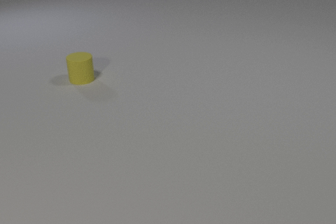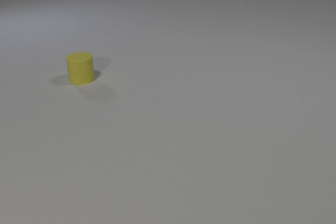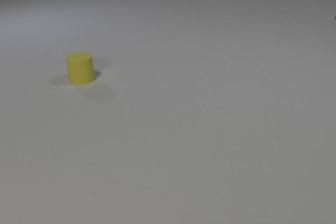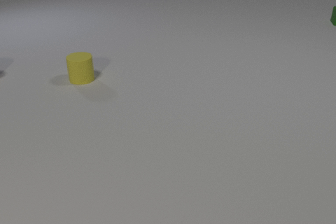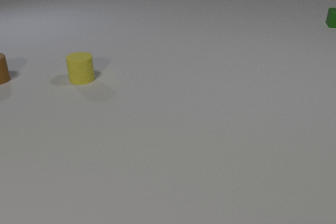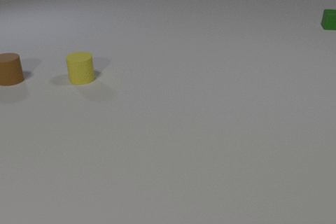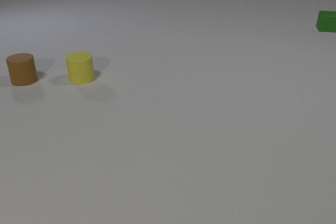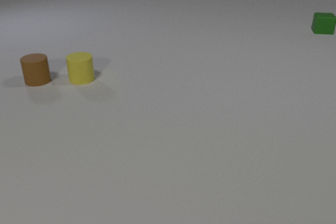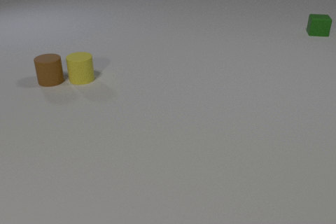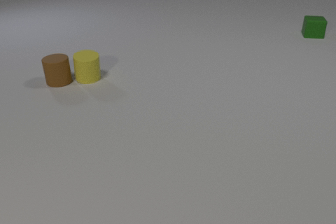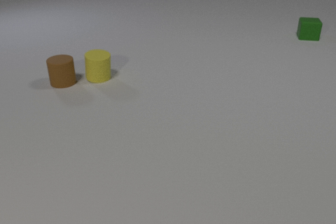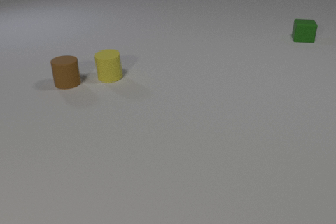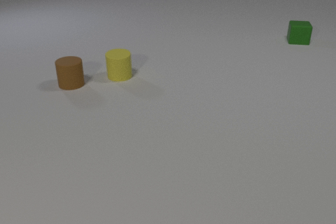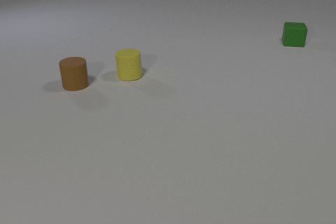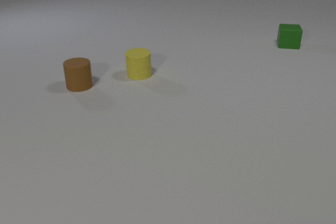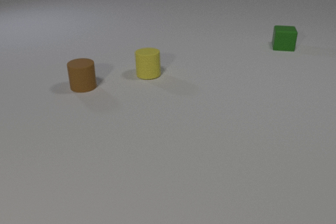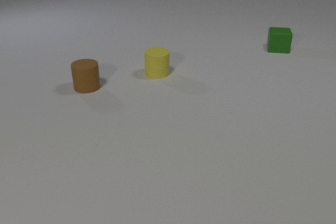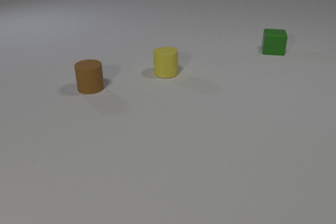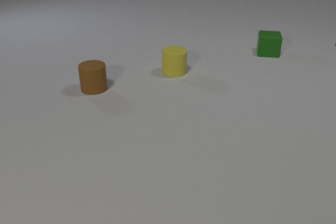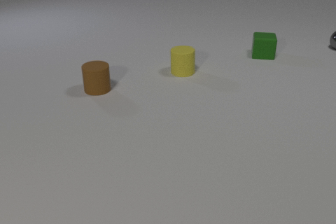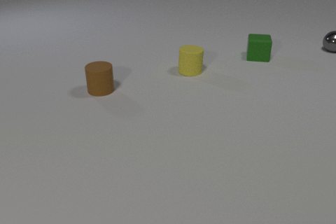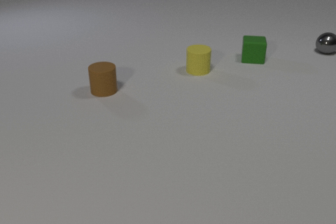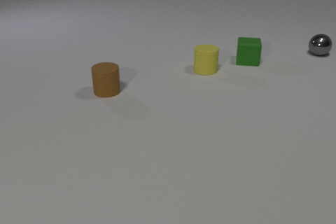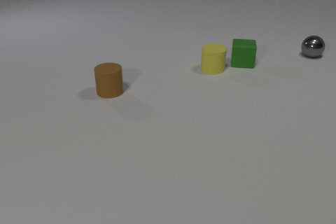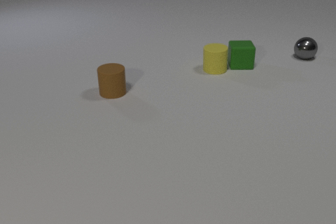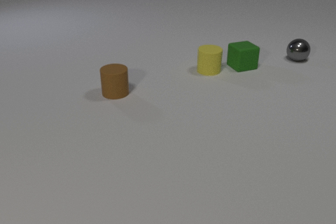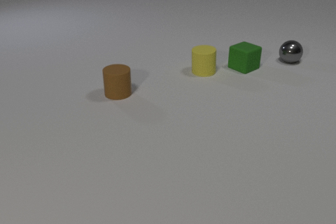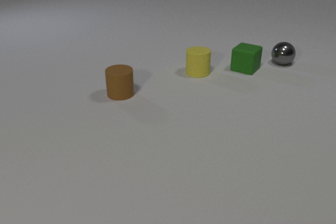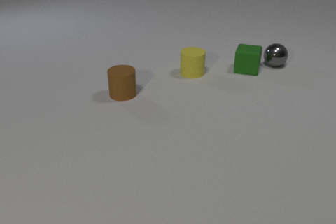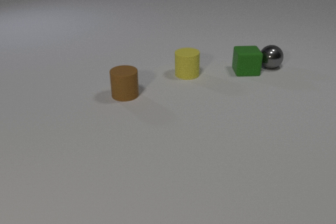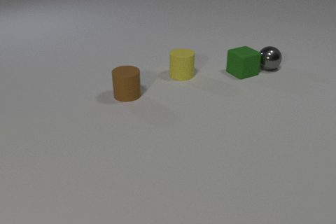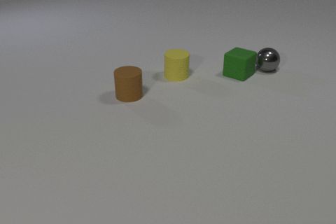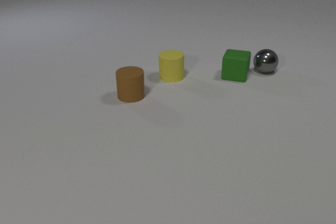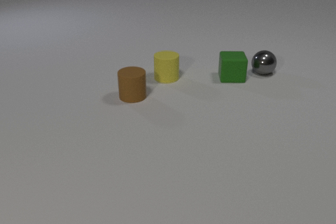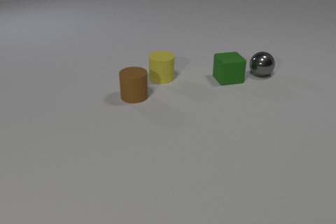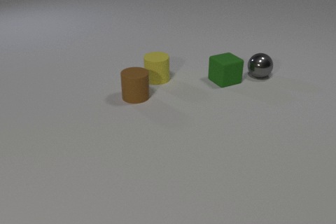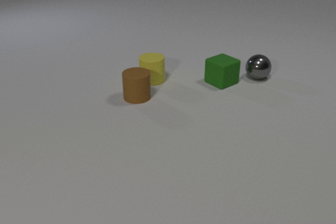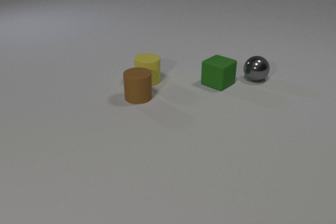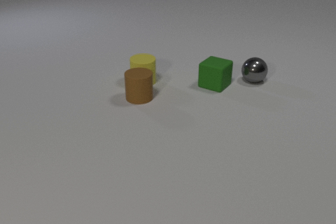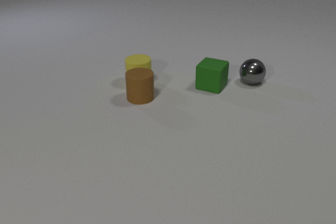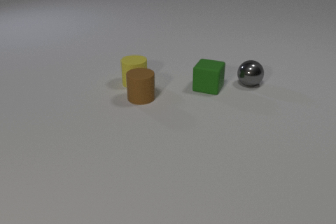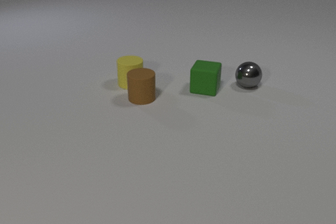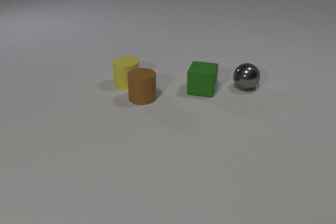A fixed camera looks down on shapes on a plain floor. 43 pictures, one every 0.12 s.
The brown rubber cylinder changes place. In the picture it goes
to the right.
The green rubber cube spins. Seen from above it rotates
counterclockwise.
0.00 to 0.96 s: The brown rubber cylinder comes in at the left edge, slides to the right and toward the camera. The green rubber cube comes in at the right edge, slides toward the camera and to the left.
0.96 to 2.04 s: The brown rubber cylinder slides to the right and toward the camera. The yellow rubber cylinder slides to the right. The green rubber cube slides toward the camera and to the left. The brown rubber cylinder and the yellow rubber cylinder collide.
2.04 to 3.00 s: The brown rubber cylinder slides to the right and toward the camera. The yellow rubber cylinder slides to the right. The green rubber cube slides toward the camera and to the left, spins so that its near face slides to the right, counterclockwise seen from above. The gray metal sphere comes in at the right edge, rolls toward the camera and to the left. The yellow rubber cylinder and the green rubber cube collide.
3.00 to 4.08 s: The brown rubber cylinder slides to the right and toward the camera. The yellow rubber cylinder slides to the left and toward the camera. The green rubber cube slides toward the camera, spins counterclockwise seen from above by about 180 degrees, its near face sliding to the right. The gray metal sphere rolls toward the camera and to the left. The green rubber cube and the gray metal sphere collide.
4.08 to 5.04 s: The brown rubber cylinder slides to the right. The yellow rubber cylinder slides to the left. The green rubber cube slides toward the camera and to the left, spins so that its near face slides to the right, counterclockwise seen from above. The gray metal sphere rolls toward the camera and to the left.
How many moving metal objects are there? 1.
What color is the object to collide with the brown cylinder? yellow.
What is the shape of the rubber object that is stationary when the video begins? cylinder.
